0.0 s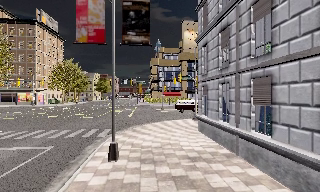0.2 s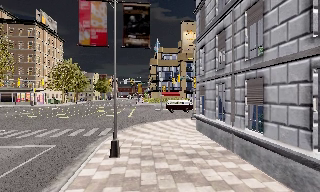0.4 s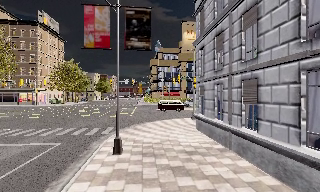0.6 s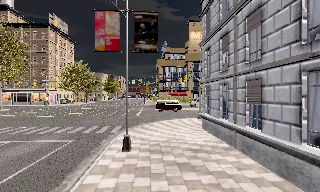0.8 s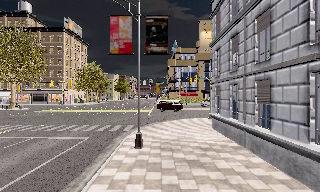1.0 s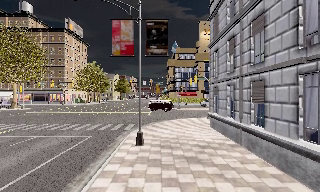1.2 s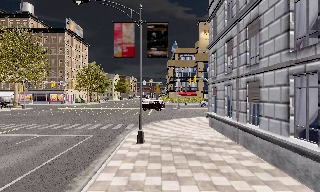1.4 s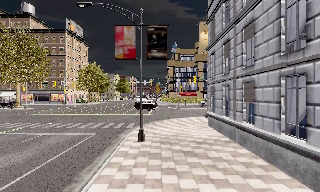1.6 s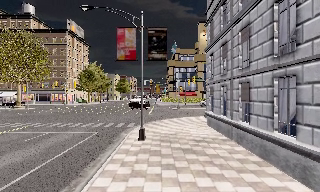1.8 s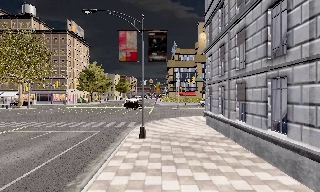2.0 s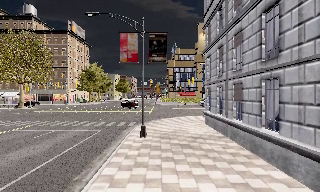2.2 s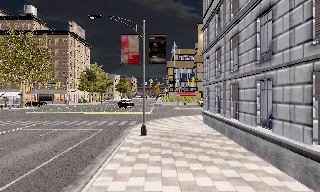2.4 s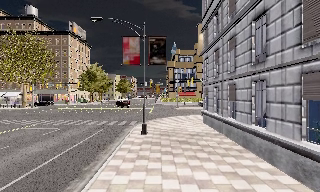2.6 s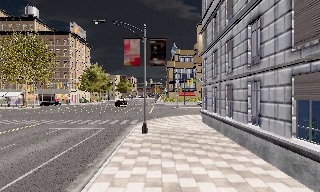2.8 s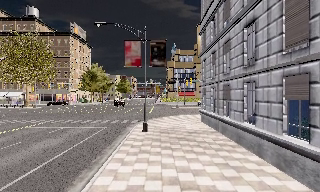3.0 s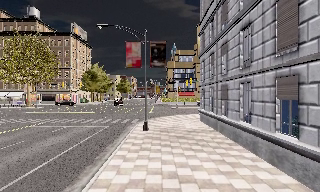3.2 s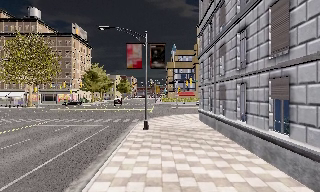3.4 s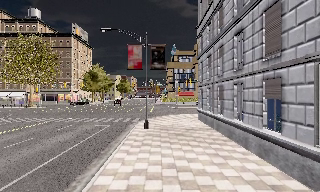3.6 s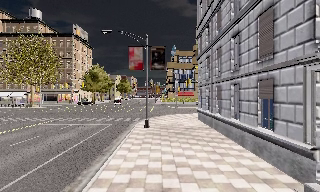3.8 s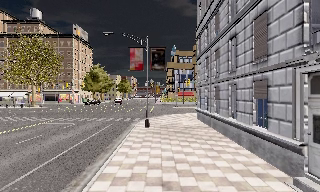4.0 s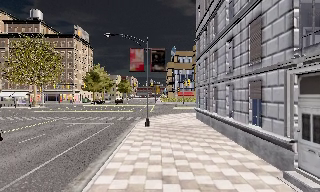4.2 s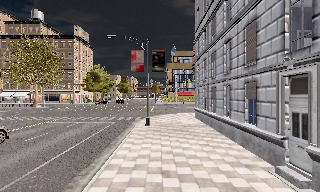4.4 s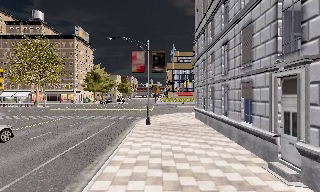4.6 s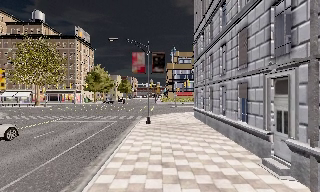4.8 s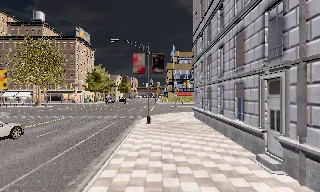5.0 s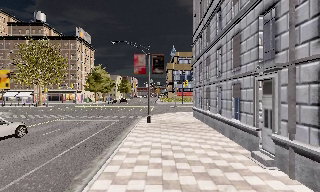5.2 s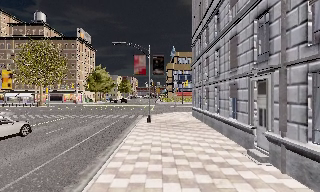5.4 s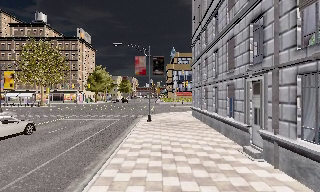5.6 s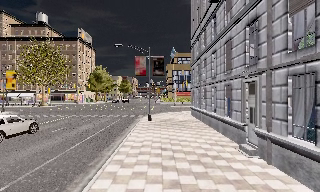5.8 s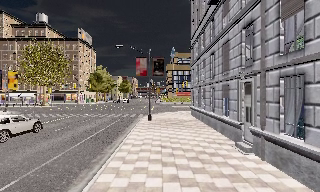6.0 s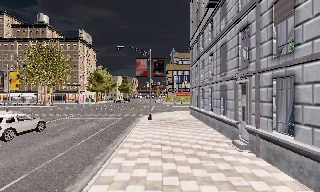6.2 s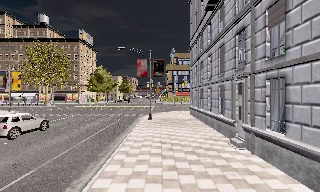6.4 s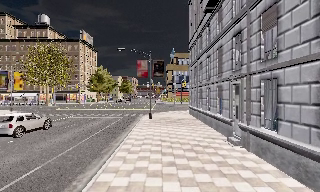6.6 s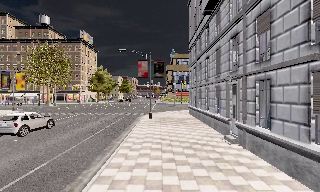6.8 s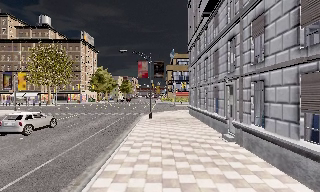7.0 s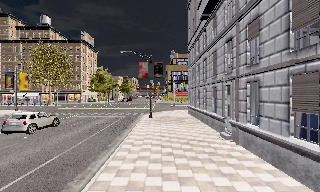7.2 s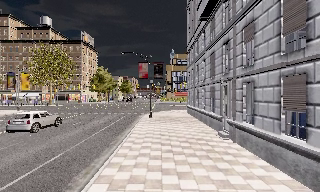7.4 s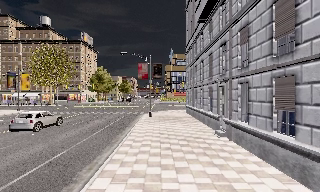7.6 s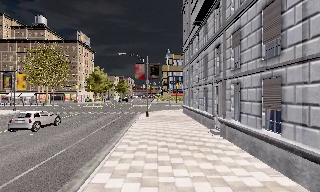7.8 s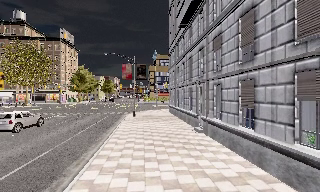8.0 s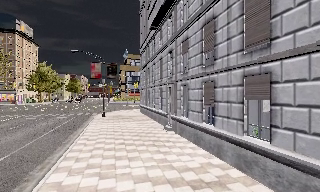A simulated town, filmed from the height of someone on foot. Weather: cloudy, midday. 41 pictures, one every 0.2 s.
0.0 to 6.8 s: The camera travels backward, about 12 m, so what stands in front gets smaller.
6.8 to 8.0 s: The scene slides to the left, as the camera pans about 15 degrees to its right. It travels backward, about 2 m, so what stands in front gets smaller.
The film runs backward here.
